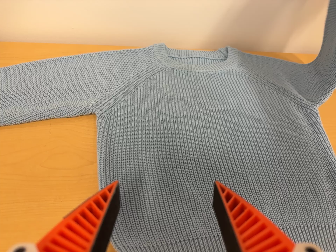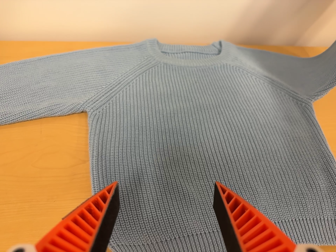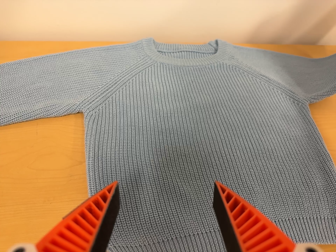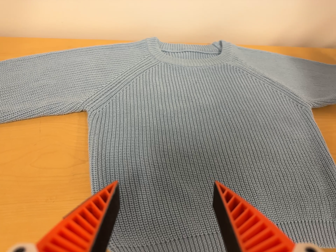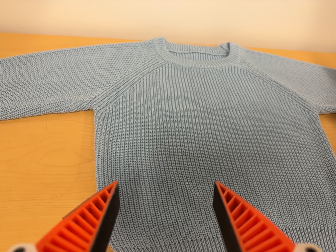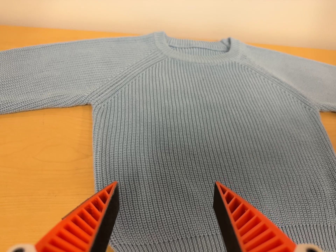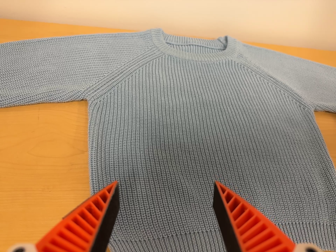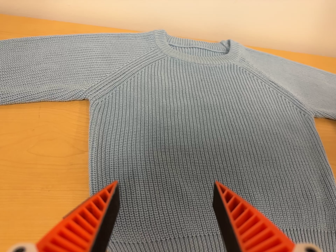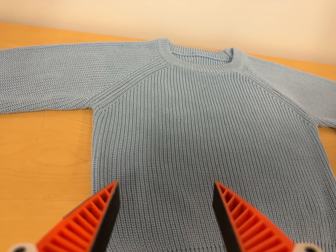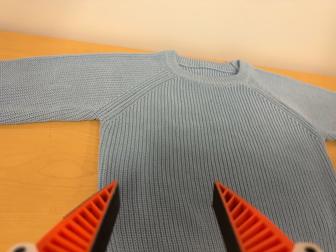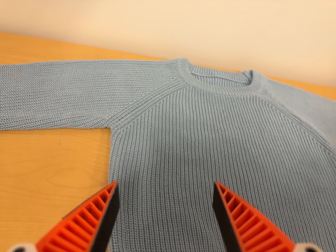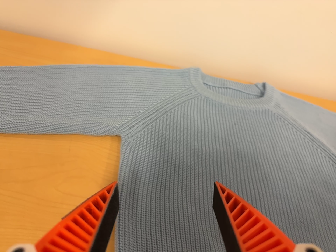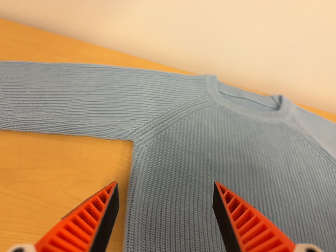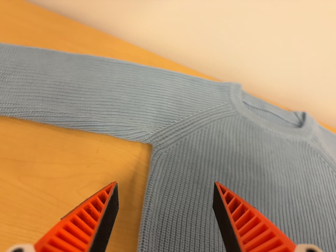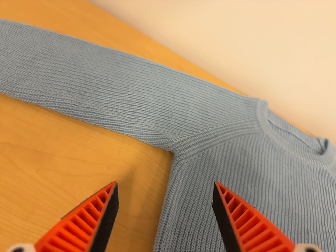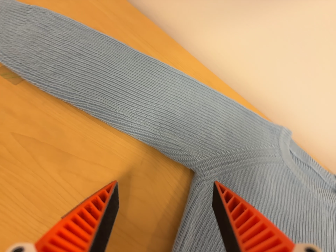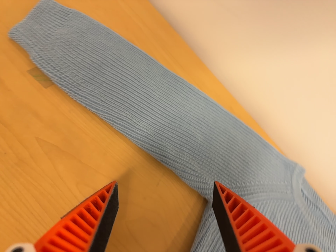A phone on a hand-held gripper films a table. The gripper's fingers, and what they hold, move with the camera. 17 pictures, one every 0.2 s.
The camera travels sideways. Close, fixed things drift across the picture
to the right.
The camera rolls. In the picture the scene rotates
clockwise.
0.0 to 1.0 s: The camera shifts only a little, or ends up much as it began.
1.0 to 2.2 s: The camera travels toward the top of its view and to its left, about 6 cm, so close, fixed things drift downward. It rolls about its line of sight by about 10 degrees, and the scene rotates clockwise.
2.2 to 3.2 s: The camera travels to its left, toward the top of its view and forward, about 16 cm, so close, fixed things drift to the right. It rolls about its line of sight by about 35 degrees, and the scene rotates clockwise.
The film runs backward here.
